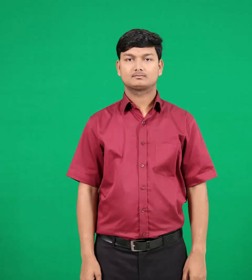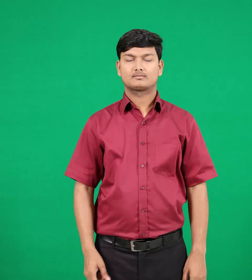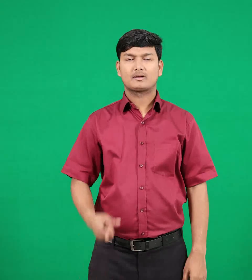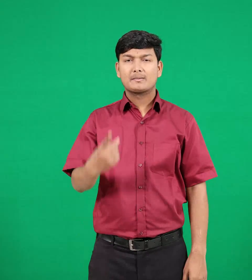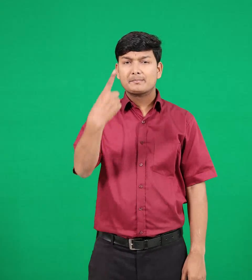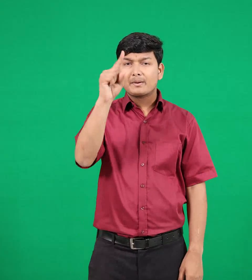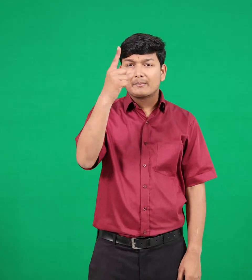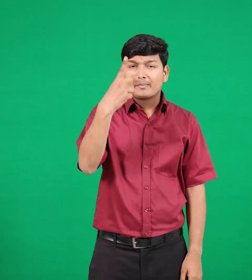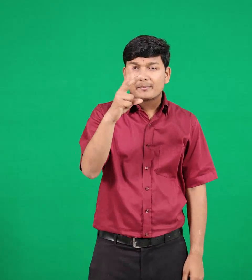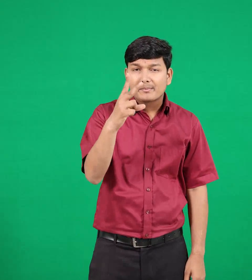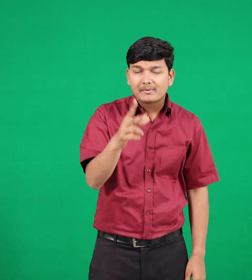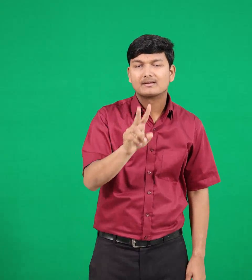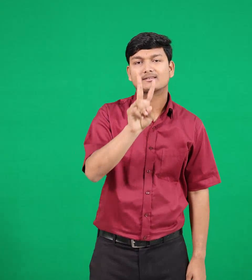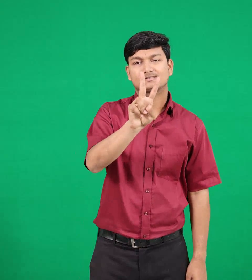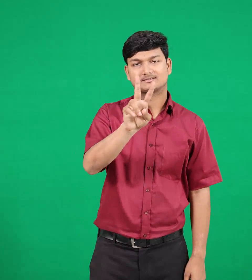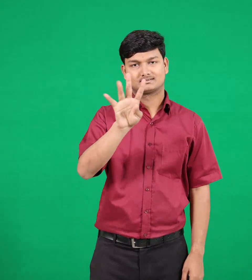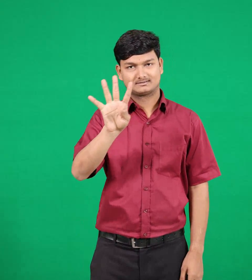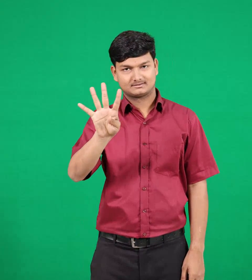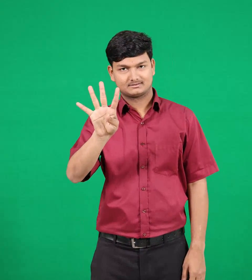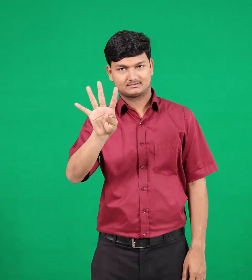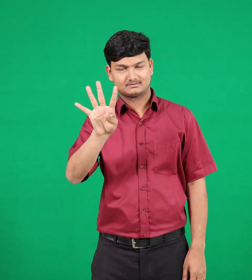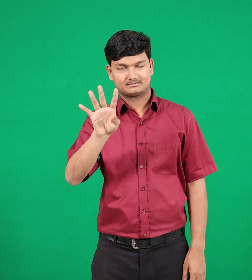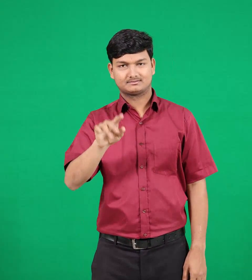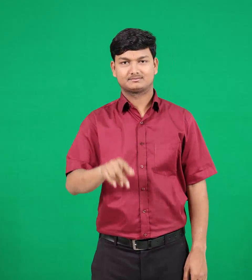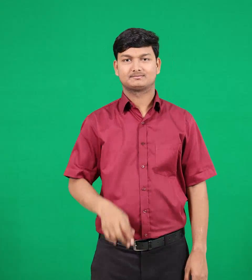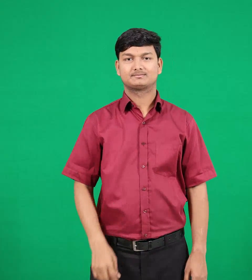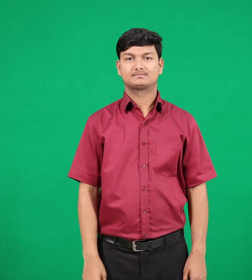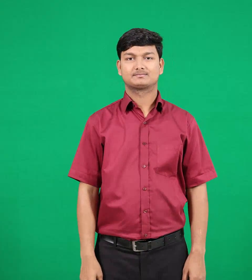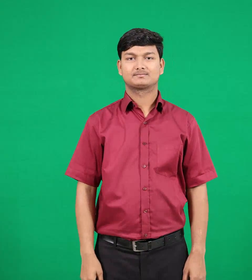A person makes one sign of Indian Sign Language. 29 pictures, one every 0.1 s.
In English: twentyforth
